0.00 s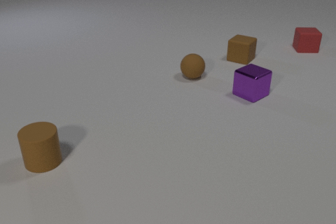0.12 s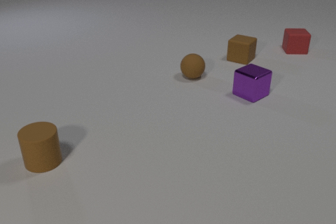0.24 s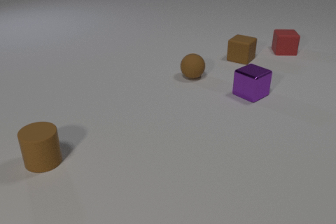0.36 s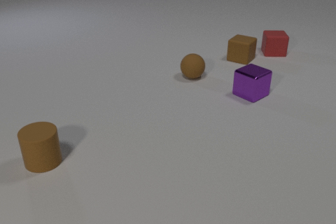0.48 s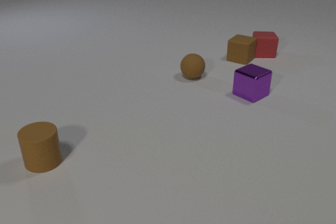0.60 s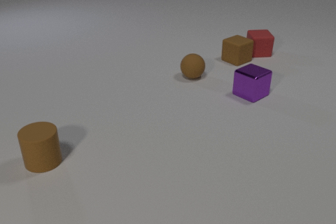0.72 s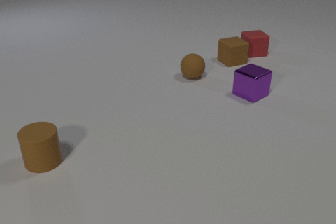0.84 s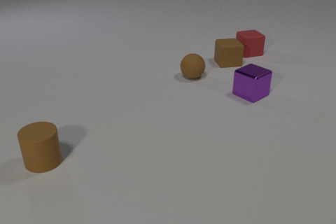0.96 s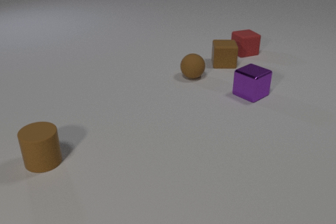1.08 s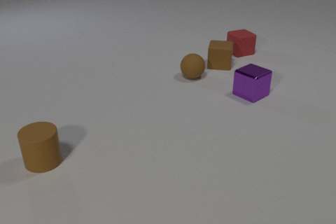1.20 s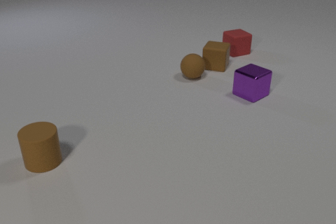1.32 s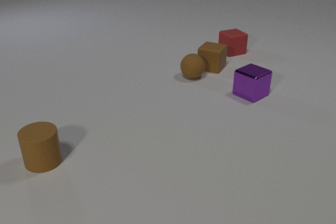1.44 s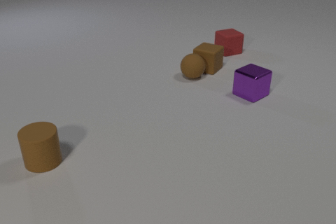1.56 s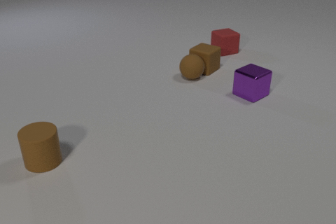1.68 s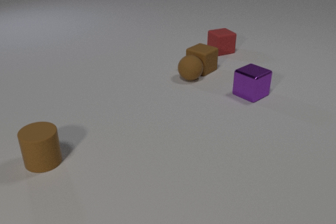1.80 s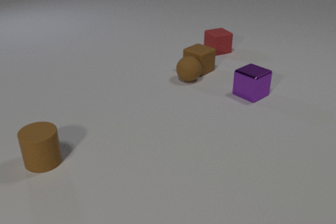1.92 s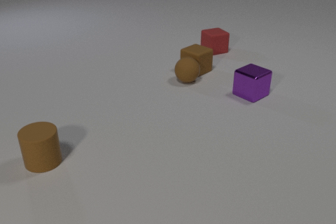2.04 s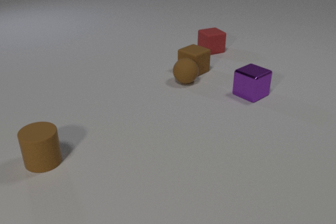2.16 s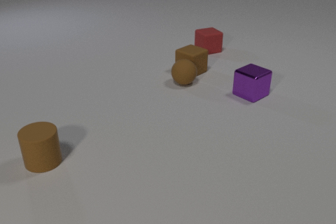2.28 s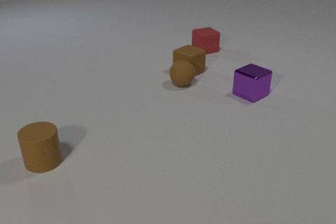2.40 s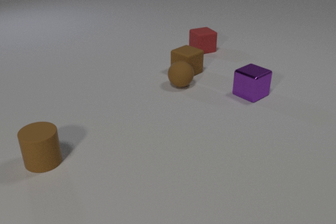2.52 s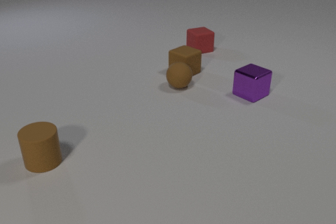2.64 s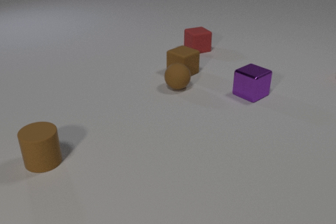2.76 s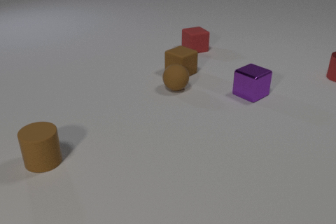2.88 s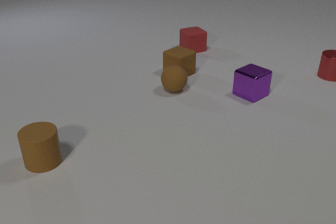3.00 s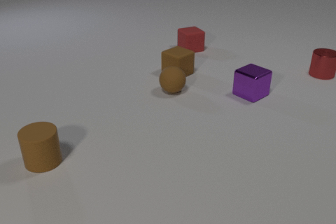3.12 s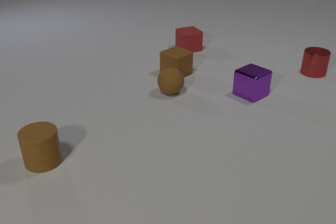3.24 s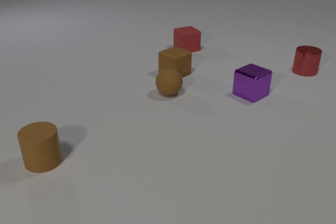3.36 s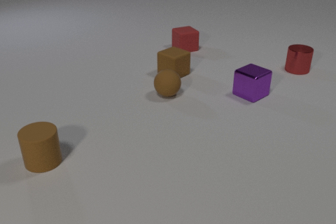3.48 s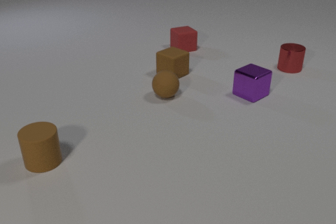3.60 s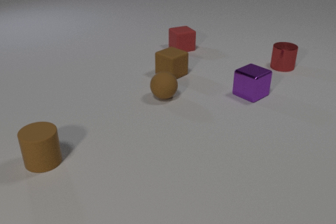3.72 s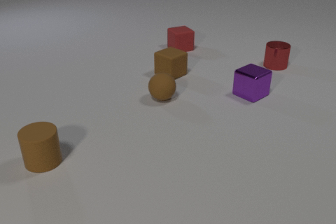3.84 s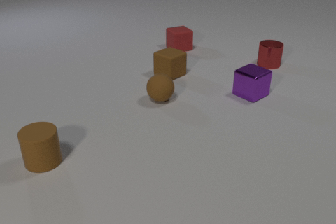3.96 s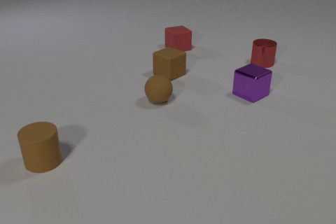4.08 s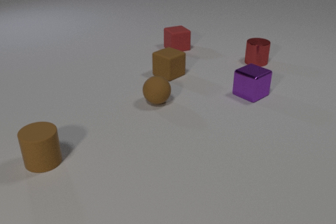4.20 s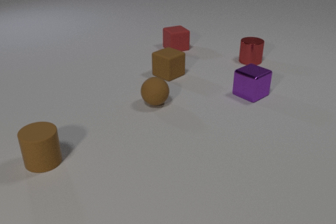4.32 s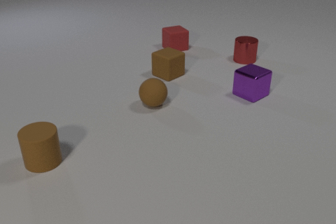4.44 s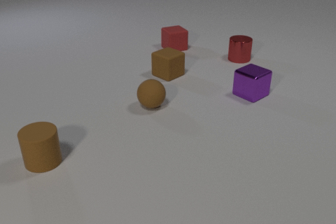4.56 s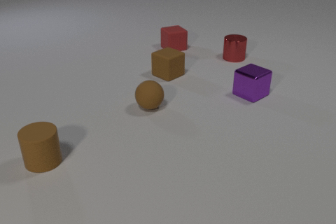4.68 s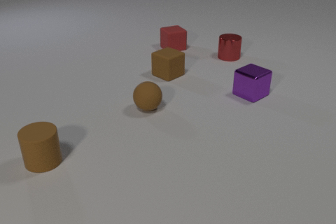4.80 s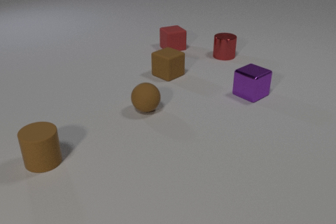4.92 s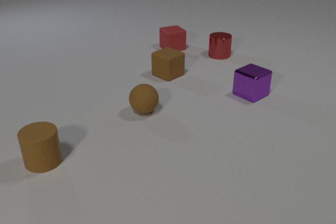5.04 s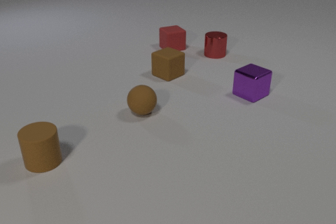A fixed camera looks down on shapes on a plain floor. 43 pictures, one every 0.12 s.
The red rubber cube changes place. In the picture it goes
to the left.
The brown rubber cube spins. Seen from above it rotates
clockwise.
0.00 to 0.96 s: The red rubber cube slides to the left and toward the camera, spins counterclockwise seen from above by about 30 degrees, its near face sliding to the right. The brown rubber cube slides to the left and toward the camera, spins clockwise seen from above by about 60 degrees, its near face sliding to the left. The red rubber cube and the brown rubber cube collide.
0.96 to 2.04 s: The red rubber cube slides to the left. The brown rubber cube slides to the left and toward the camera, spins clockwise seen from above by about 45 degrees, its near face sliding to the left. The brown rubber sphere rolls toward the camera and to the left. The brown rubber cube and the brown rubber sphere collide.
2.04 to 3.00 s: The red rubber cube slides to the left. The brown rubber cube slides to the left and toward the camera. The red metal cylinder comes in at the right edge, slides to the left. The brown rubber sphere rolls toward the camera and to the left.
3.00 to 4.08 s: The red rubber cube slides to the left. The brown rubber cube slides to the left. The red metal cylinder slides to the left. The brown rubber sphere rolls toward the camera and to the left.
4.08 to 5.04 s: The red rubber cube slides to the left. The red metal cylinder slides to the left. The brown rubber sphere rolls toward the camera and to the left.
How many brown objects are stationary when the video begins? 3.
How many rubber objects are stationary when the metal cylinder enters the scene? 1.
What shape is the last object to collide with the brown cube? sphere.
